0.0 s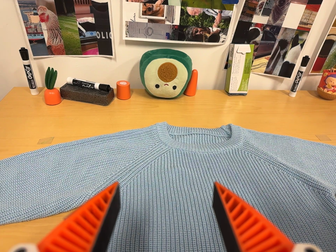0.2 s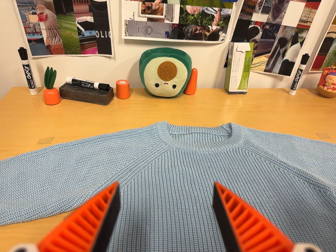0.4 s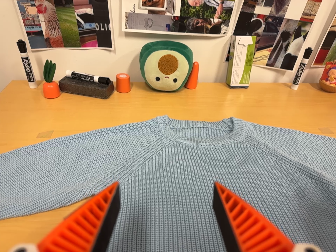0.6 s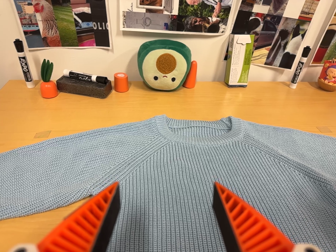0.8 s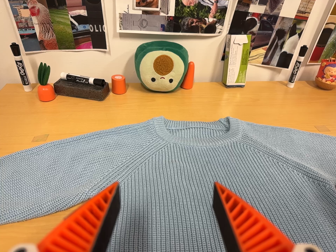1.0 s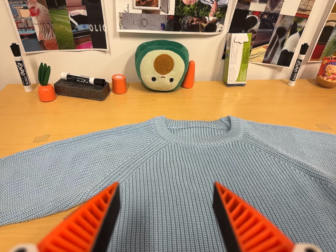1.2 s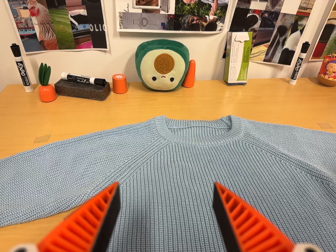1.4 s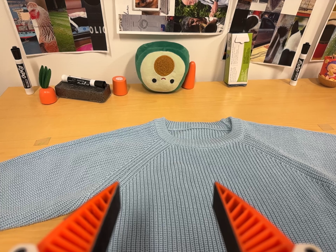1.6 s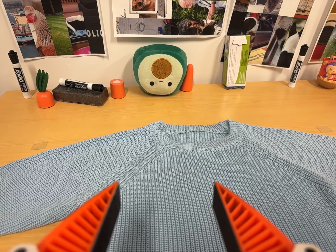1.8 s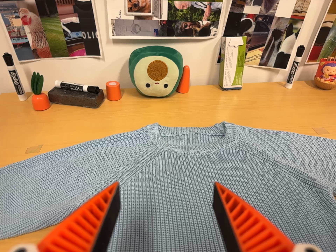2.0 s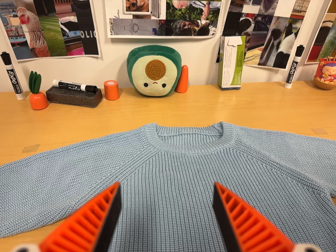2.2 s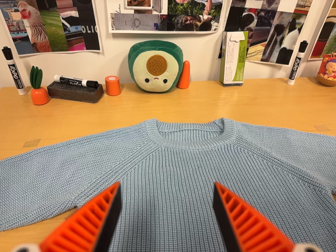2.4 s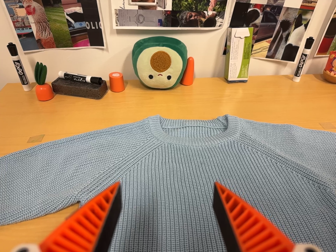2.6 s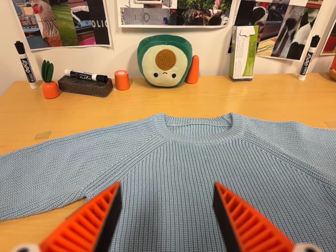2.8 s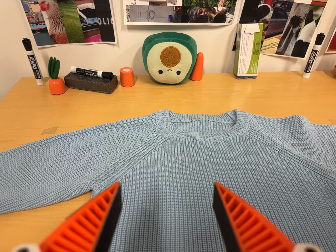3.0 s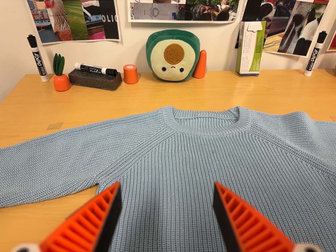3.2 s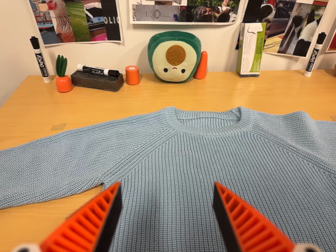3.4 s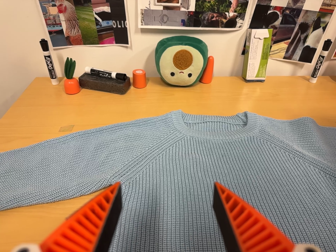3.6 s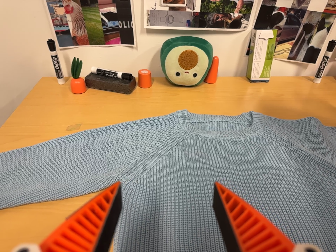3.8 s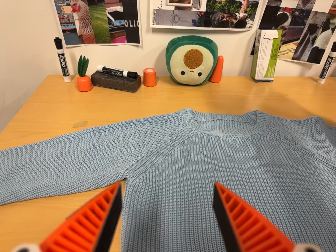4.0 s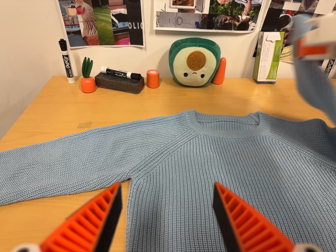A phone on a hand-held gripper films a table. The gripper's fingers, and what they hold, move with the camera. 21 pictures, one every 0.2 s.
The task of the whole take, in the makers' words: right arm across.
0.0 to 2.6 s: The camera shifts only a little, or ends up much as it began.
2.6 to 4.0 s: The camera travels to its left and backward, about 7 cm, so close, fixed things drift to the right.
The film runs forward here.
